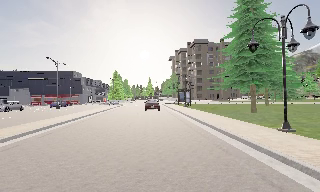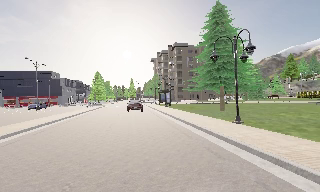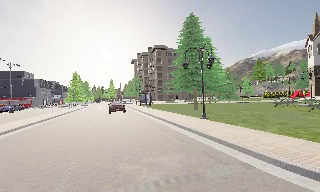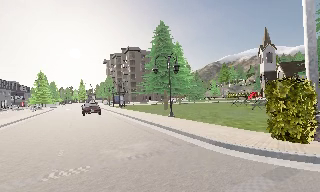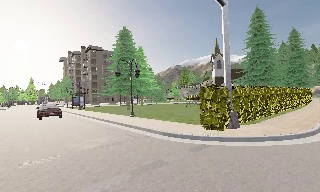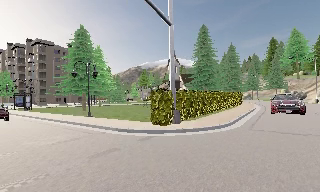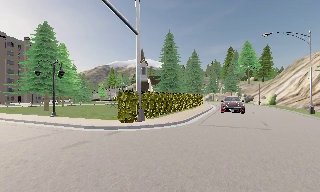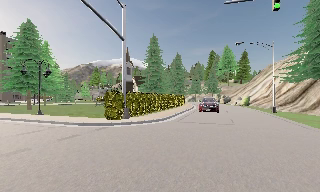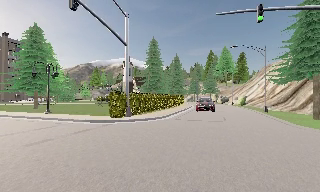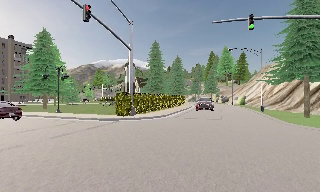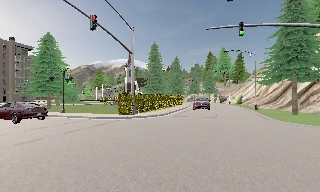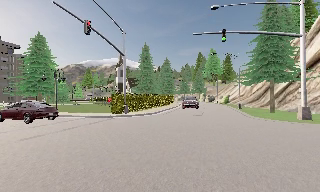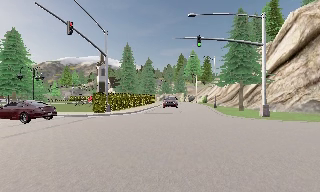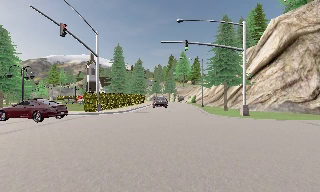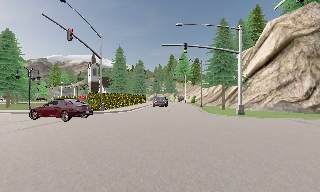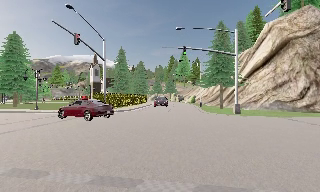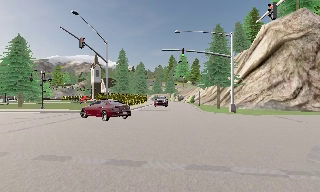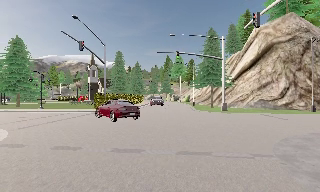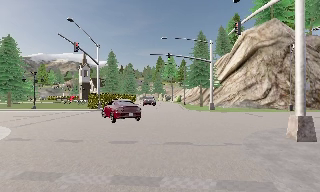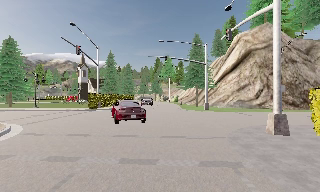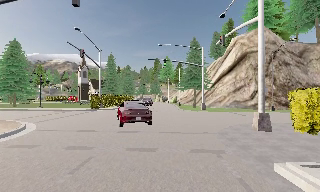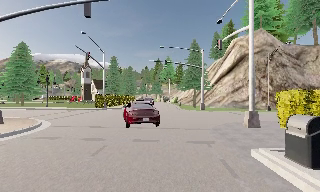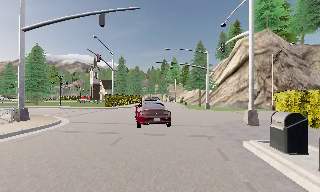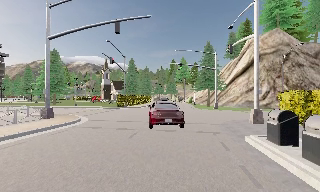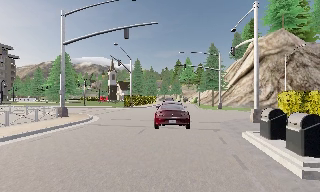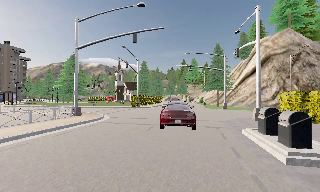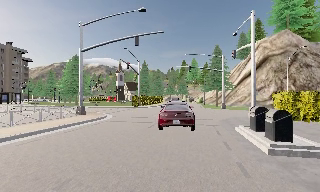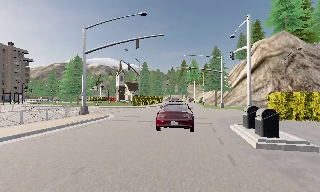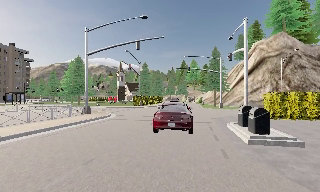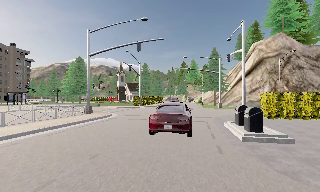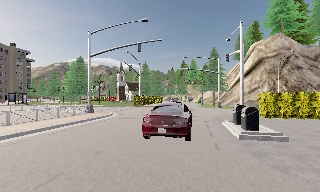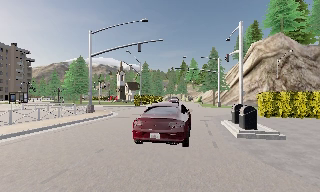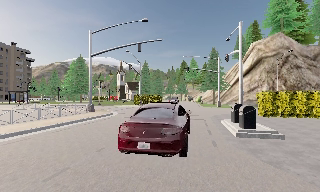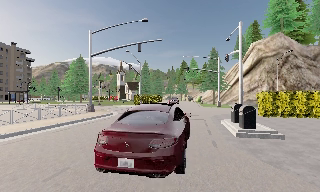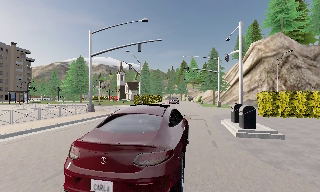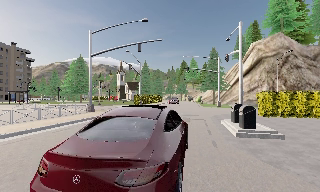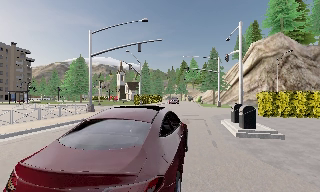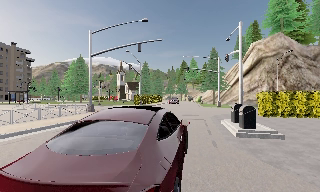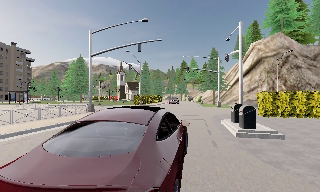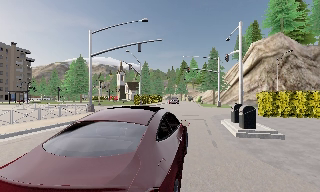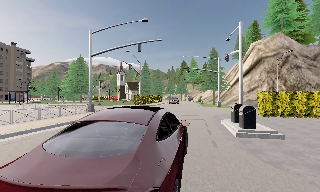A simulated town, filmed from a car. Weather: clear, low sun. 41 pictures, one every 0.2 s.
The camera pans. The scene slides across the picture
to the left.
The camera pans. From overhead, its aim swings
clockwise.
0.0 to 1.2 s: The camera swings to its right by about 60 degrees, and the scene slides to the left. It travels backward, about 9 m.
1.2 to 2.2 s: The camera travels backward, about 5 m, so what stands in front gets smaller.
2.2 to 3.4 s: The camera swings to its right by about 10 degrees, and the scene slides to the left. It travels backward, about 5 m, so what stands in front gets smaller.
3.4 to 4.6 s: The camera travels backward, about 6 m, so what stands in front gets smaller.
4.6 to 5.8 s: The camera travels backward, about 3.5 m, so what stands in front gets smaller. It loses speed.
5.8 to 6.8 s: The camera shifts only a little, or ends up much as it began.
6.8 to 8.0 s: The camera keeps its place and its aim.
The film runs backward here.
